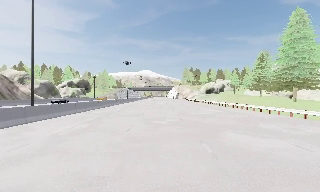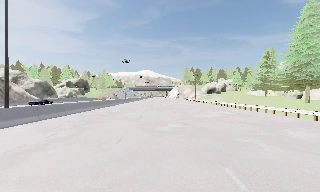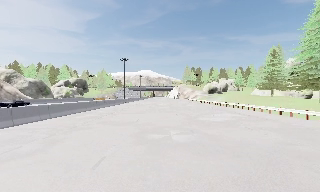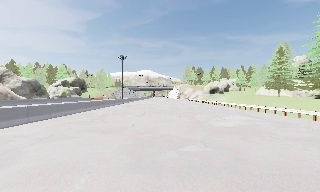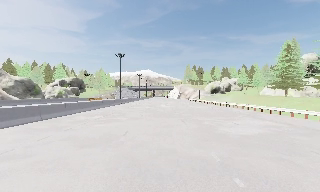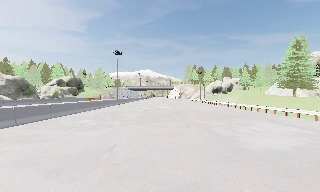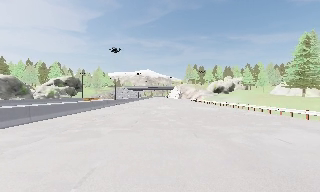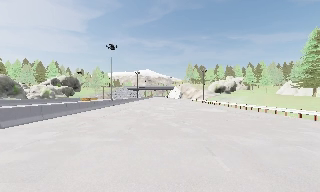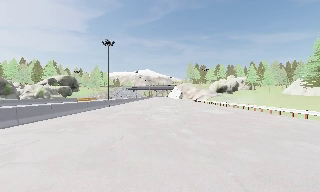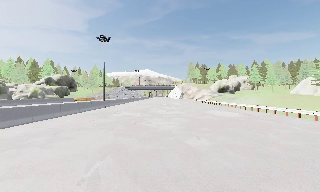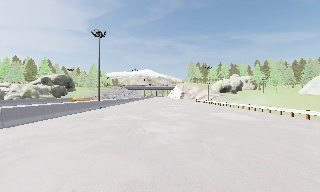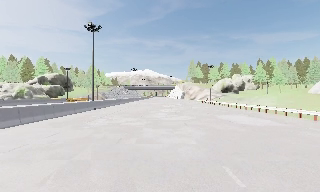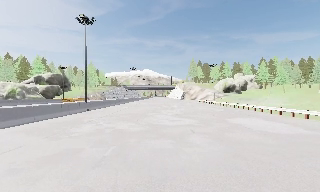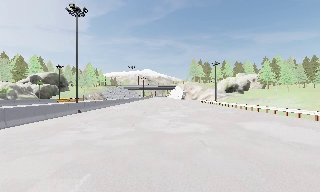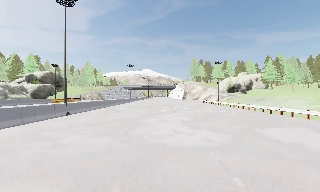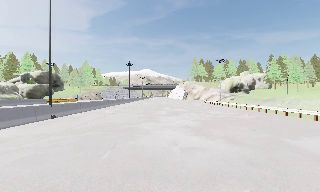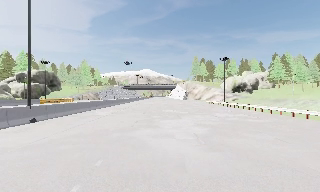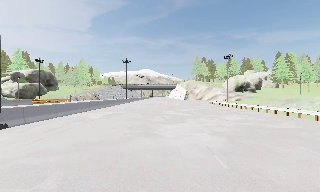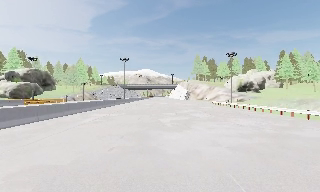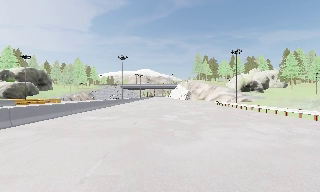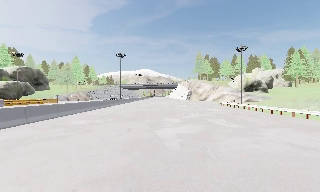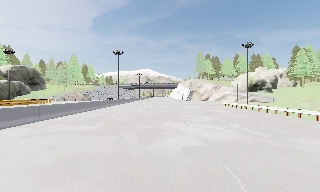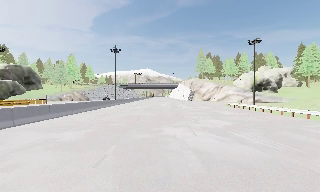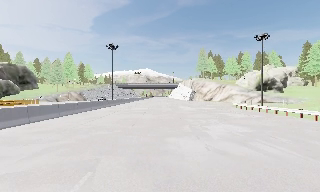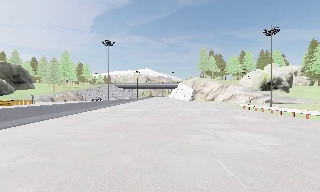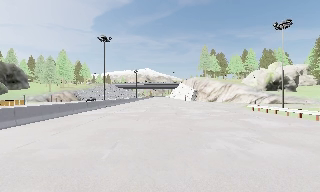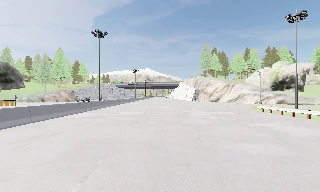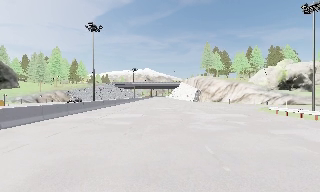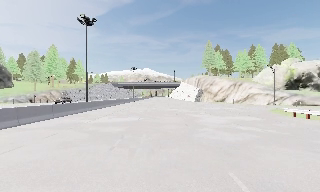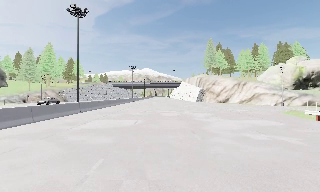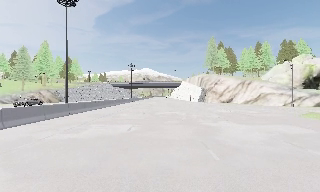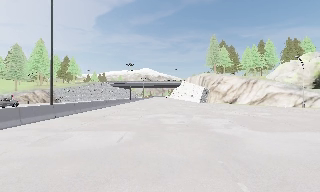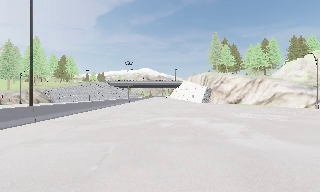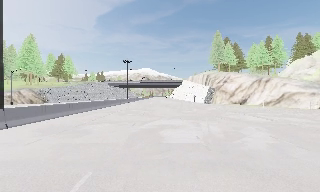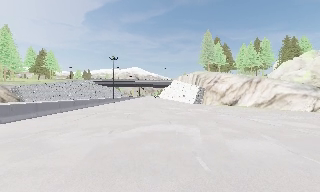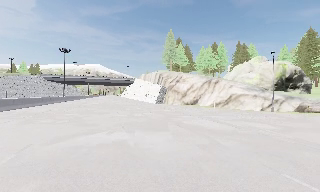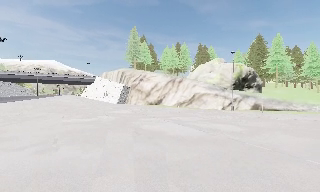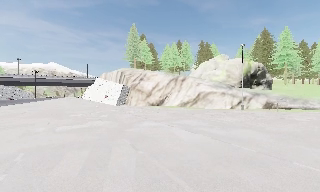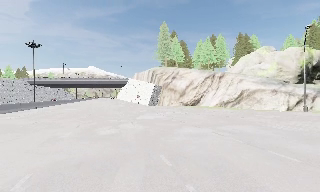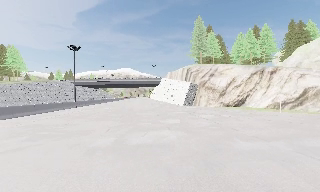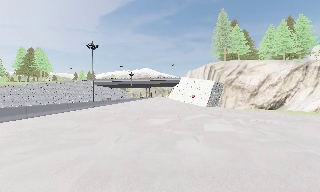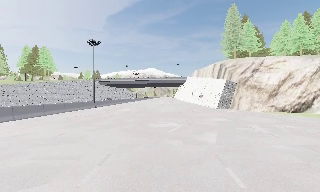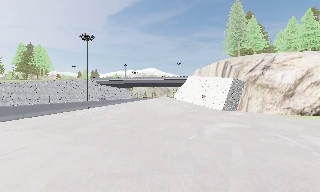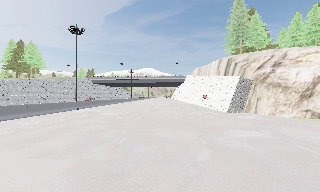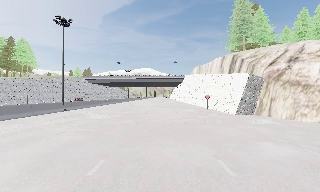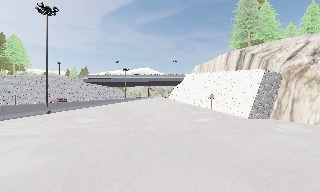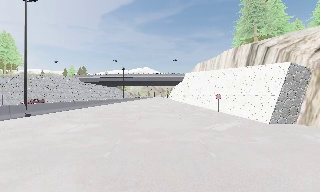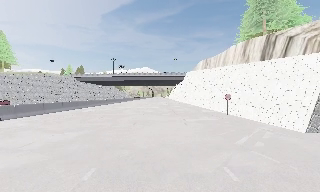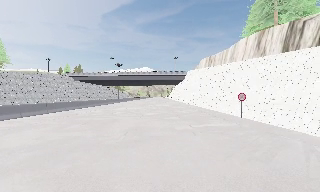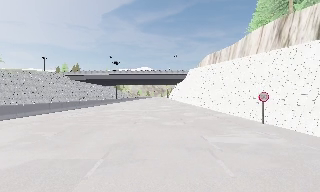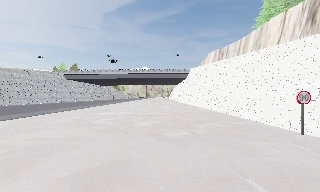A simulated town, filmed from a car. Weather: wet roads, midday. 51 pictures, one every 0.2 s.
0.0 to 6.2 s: The camera travels forward, about 70 m, so what stands in front looms larger.
6.2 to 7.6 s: The camera pans to its right, which is clockwise from overhead, by about 20 degrees. It travels forward, about 15 m, so what stands in front looms larger.
7.6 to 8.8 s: The camera swings to its left by about 20 degrees, and the scene slides to the right. It travels forward, about 14 m, so what stands in front looms larger.
8.8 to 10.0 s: The camera travels forward, about 17 m, so what stands in front looms larger.
The film runs forward here.
